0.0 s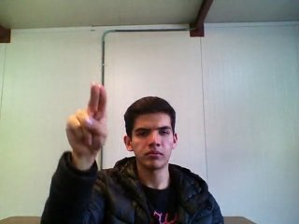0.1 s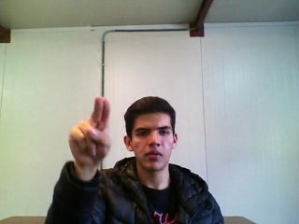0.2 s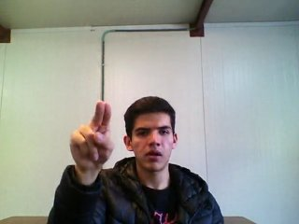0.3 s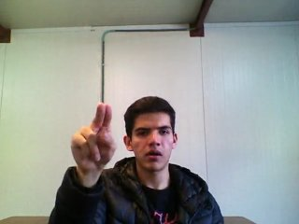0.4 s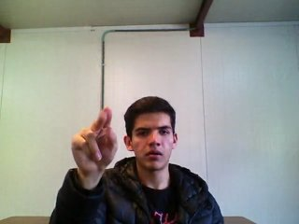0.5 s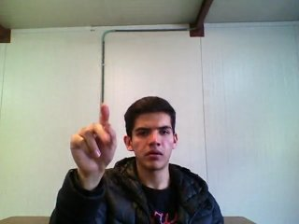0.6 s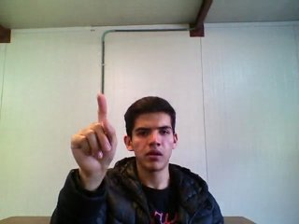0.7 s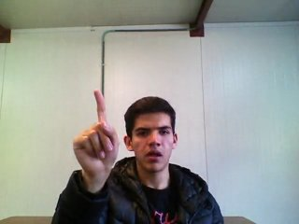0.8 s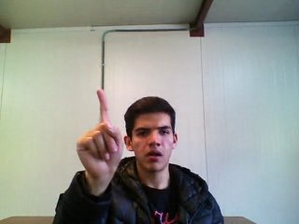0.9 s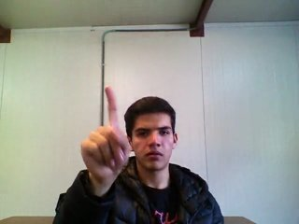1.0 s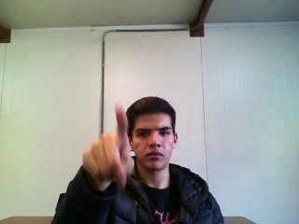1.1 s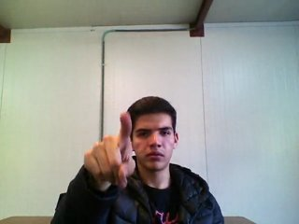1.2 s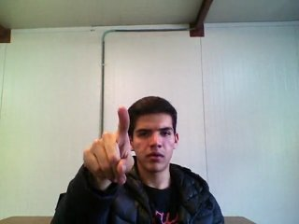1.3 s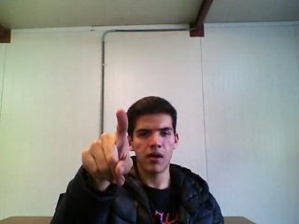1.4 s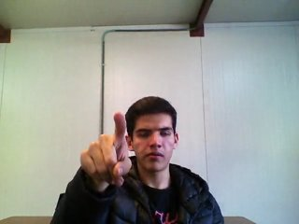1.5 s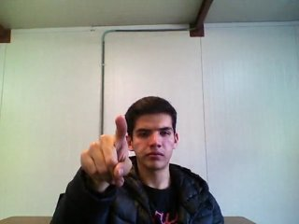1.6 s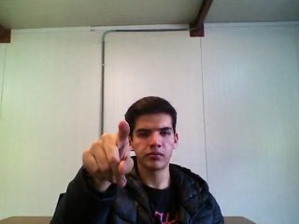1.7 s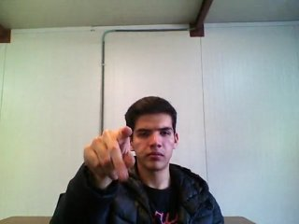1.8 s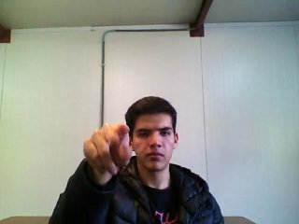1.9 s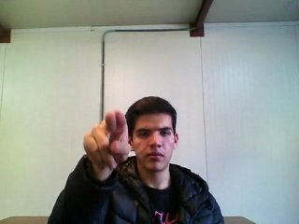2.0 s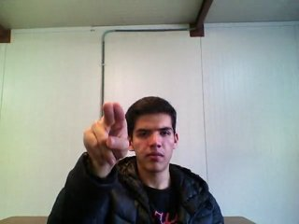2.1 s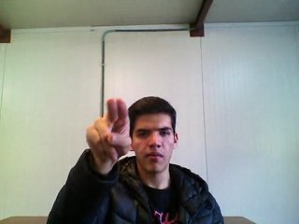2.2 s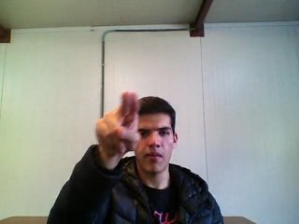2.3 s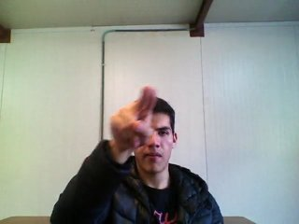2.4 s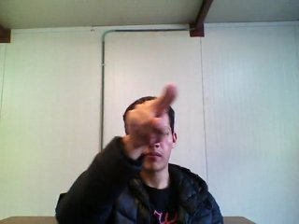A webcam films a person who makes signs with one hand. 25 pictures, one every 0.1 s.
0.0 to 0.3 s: Pointing with two fingers.
0.4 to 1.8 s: Click with one finger.
1.9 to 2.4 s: Pointing with two fingers.
